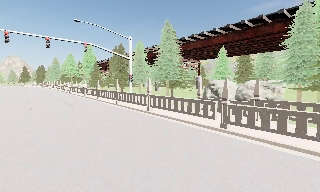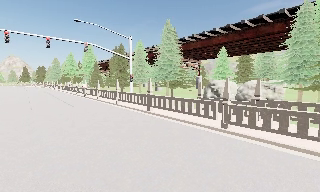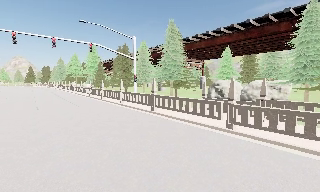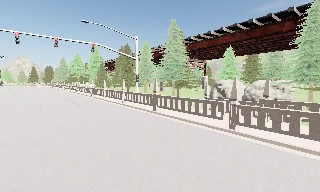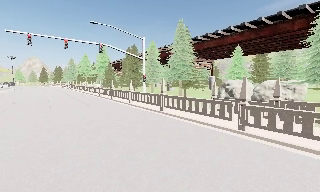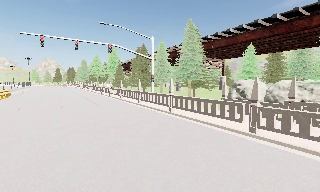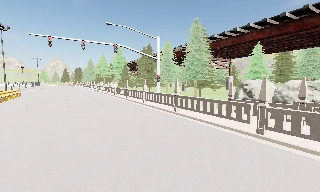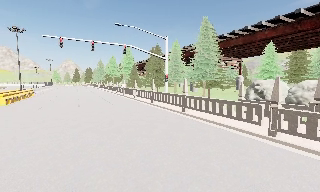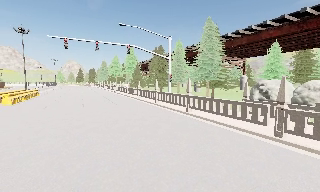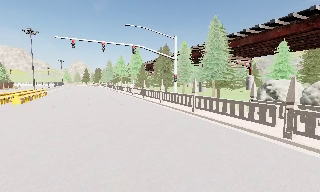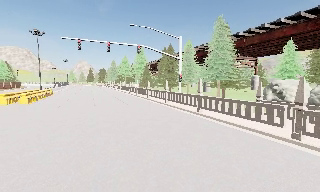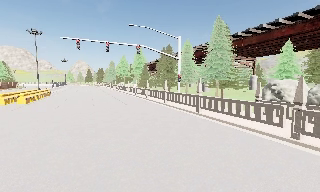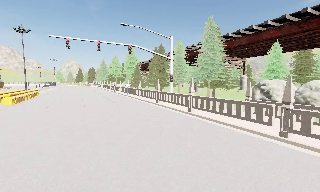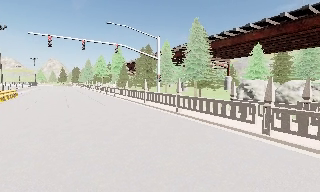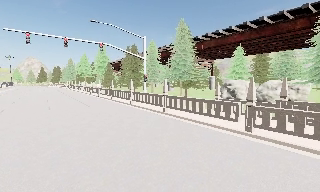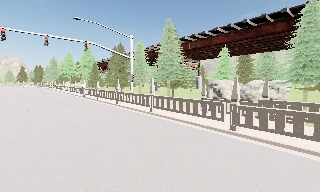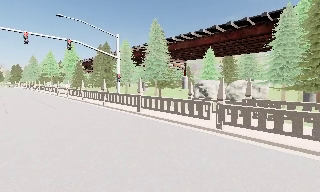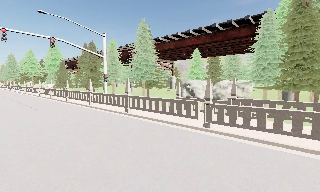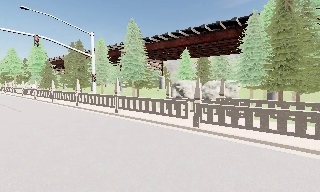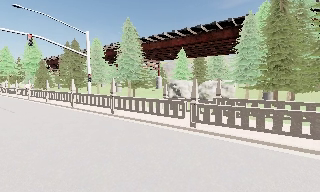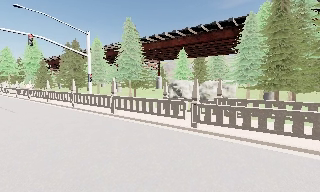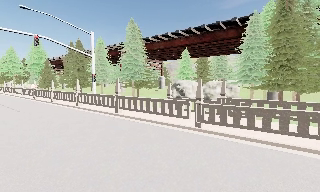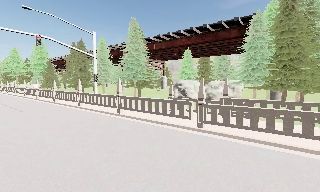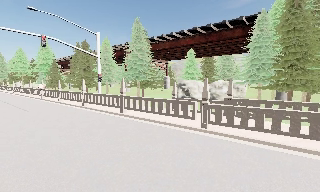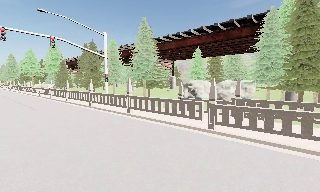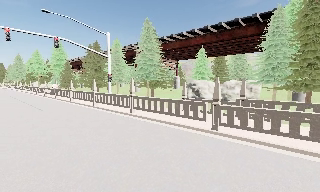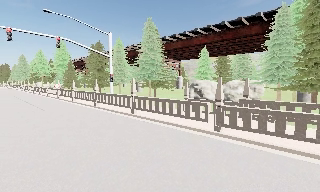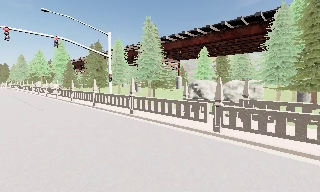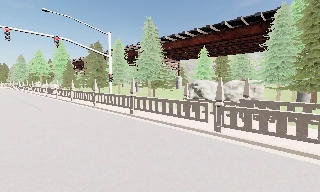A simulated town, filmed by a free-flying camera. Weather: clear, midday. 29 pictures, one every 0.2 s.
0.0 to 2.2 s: The camera swings to its left by about 15 degrees, and the scene slides to the right.
2.2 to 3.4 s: The scene slides to the left, as the camera pans about 25 degrees to its right.
3.4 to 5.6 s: The camera travels forward, about 0.5 m, so what stands in front looms larger.
The film runs forward here.
